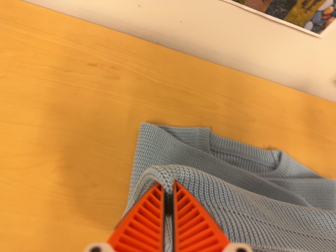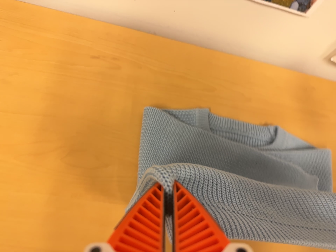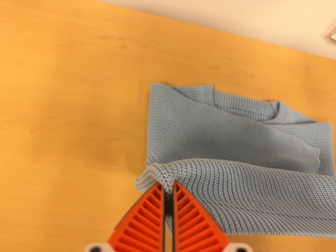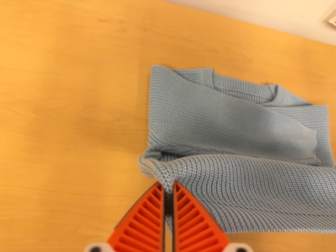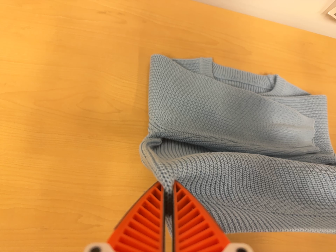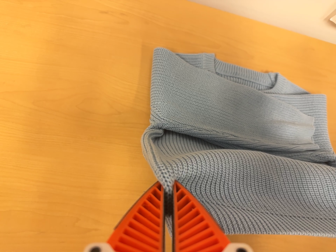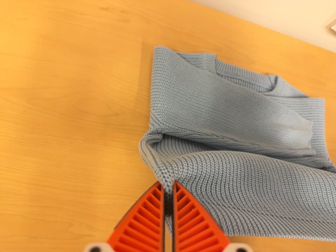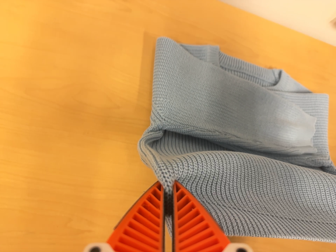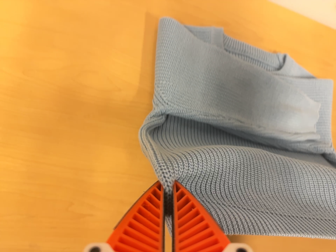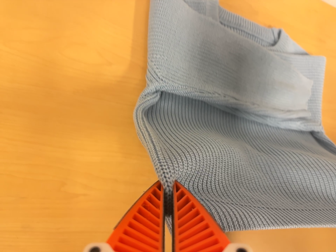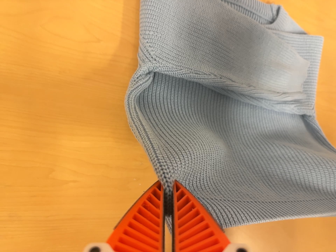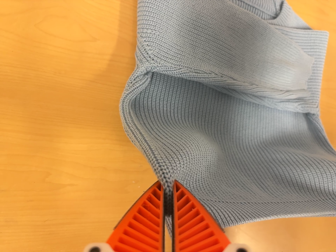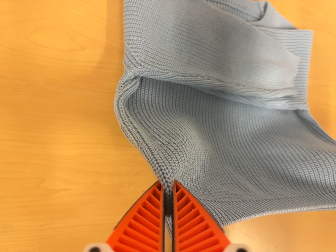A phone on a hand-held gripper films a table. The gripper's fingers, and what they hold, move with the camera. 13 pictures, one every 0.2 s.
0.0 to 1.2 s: The camera travels toward the bottom of its view and backward, about 9 cm, so close, fixed things drift upward.
1.2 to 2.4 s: The camera travels forward, about 5 cm, so what stands in front looms larger. Its aim tips toward the bottom of its view by about 15 degrees, and the scene shifts upward.
The film runs backward here.
